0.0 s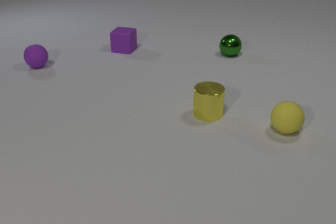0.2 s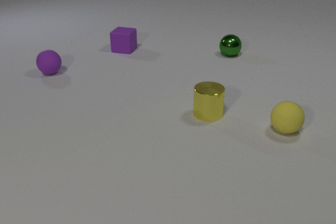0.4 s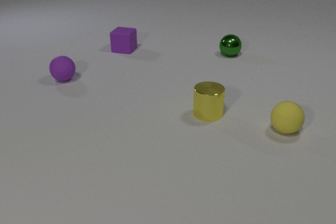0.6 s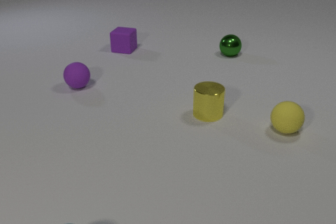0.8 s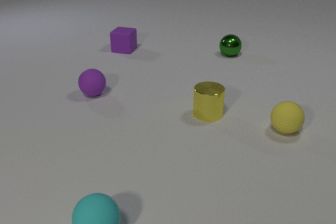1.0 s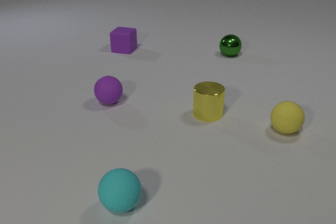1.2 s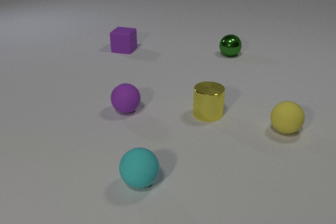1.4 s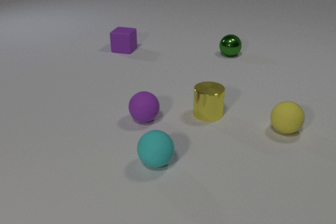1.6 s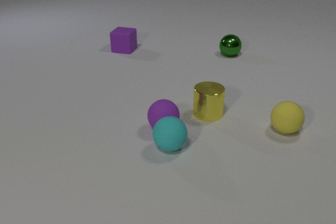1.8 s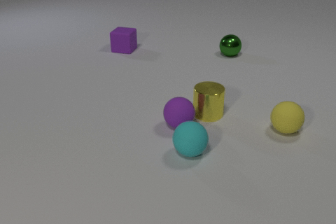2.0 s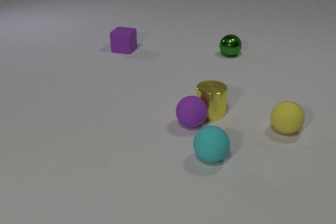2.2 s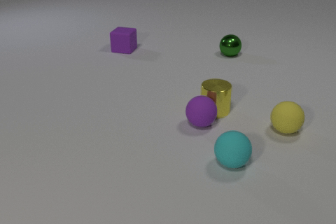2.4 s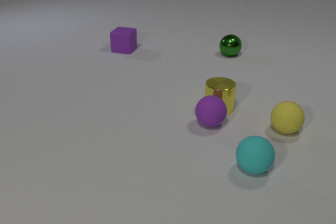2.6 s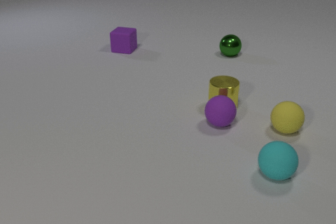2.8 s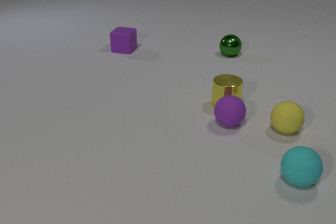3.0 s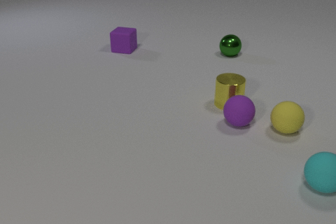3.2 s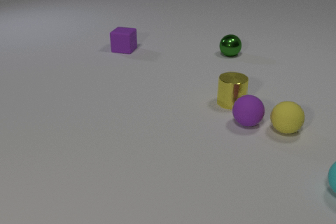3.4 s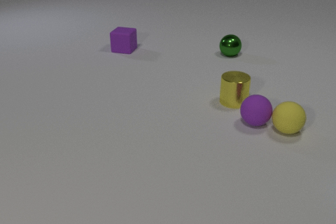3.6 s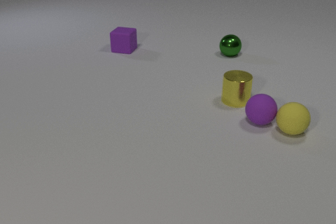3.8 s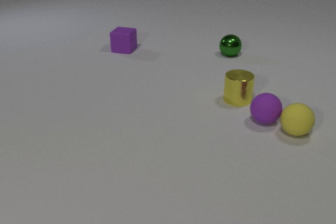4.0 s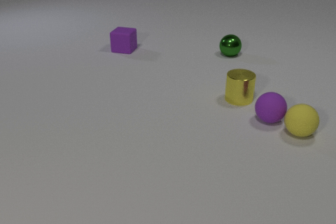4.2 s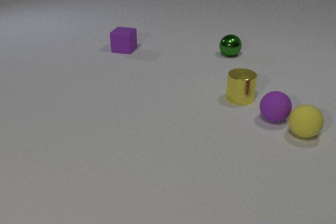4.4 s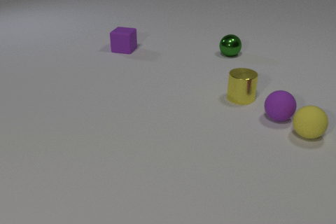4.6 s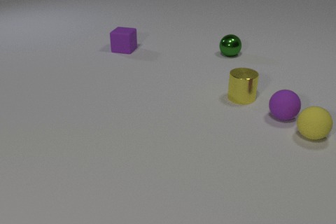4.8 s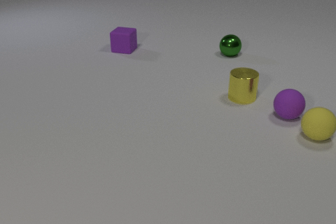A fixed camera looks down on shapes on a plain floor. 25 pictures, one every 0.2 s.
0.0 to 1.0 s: The cyan rubber sphere comes in at the bottom edge, rolls away from the camera and to the right. The purple rubber sphere rolls toward the camera and to the right.
1.0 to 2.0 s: The cyan rubber sphere rolls to the right and away from the camera. The purple rubber sphere rolls to the right and toward the camera. The cyan rubber sphere and the purple rubber sphere collide. The purple rubber sphere and the yellow metal cylinder collide.
2.0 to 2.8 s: The cyan rubber sphere rolls to the right. The purple rubber sphere rolls to the right. The yellow metal cylinder slides away from the camera and to the right.
2.8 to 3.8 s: The cyan rubber sphere rolls to the right, leaves at the right edge. The purple rubber sphere rolls to the right. The yellow metal cylinder slides away from the camera and to the right. The yellow rubber sphere rolls to the right. The purple rubber sphere and the yellow rubber sphere collide.
3.8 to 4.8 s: The purple rubber sphere rolls to the right and away from the camera. The yellow metal cylinder slides away from the camera. The yellow rubber sphere rolls to the right.
What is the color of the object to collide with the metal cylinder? purple.
How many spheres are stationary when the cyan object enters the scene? 2.
Are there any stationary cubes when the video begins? yes.
